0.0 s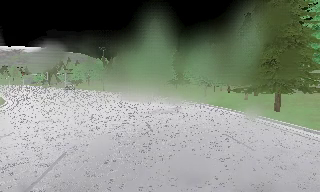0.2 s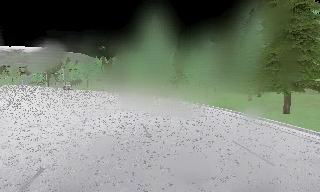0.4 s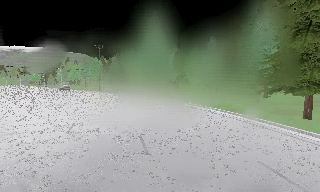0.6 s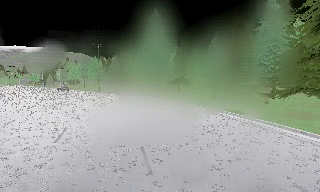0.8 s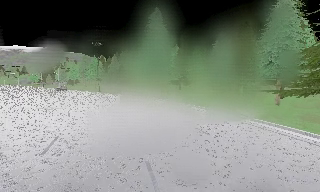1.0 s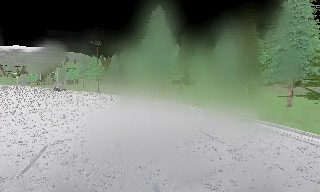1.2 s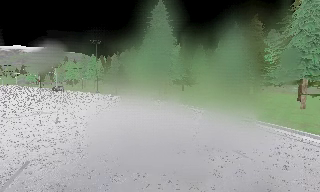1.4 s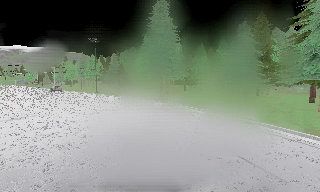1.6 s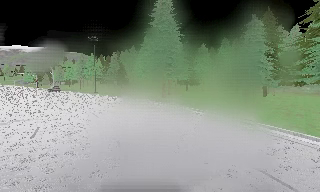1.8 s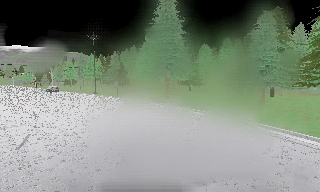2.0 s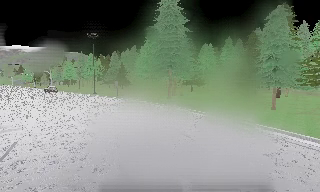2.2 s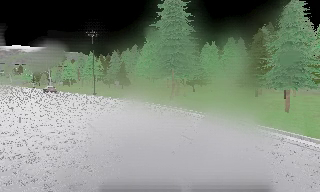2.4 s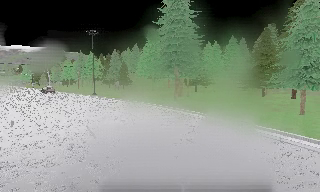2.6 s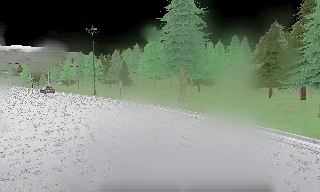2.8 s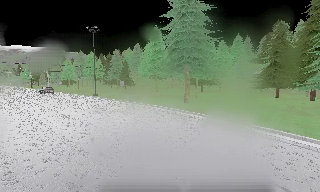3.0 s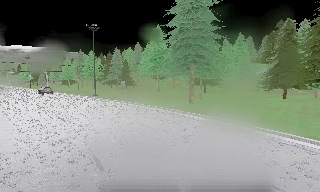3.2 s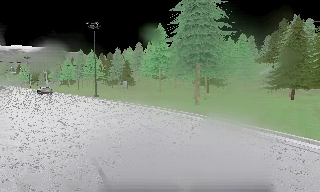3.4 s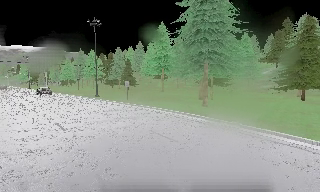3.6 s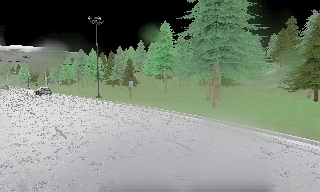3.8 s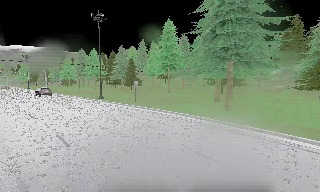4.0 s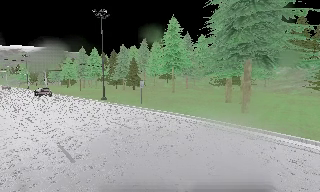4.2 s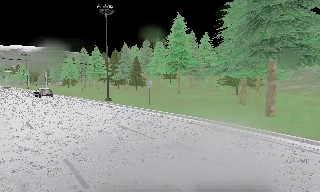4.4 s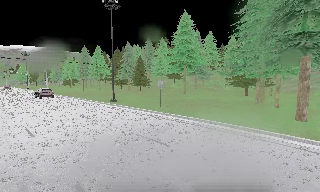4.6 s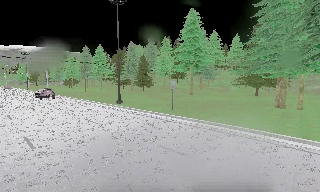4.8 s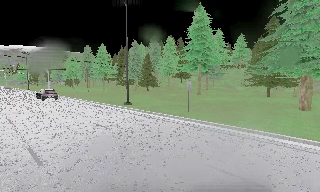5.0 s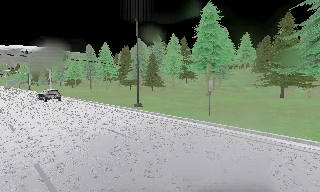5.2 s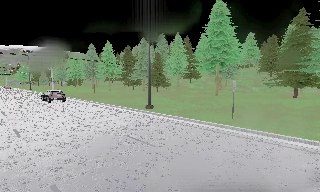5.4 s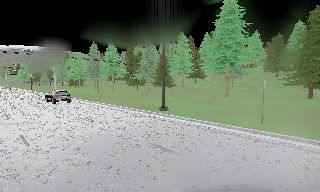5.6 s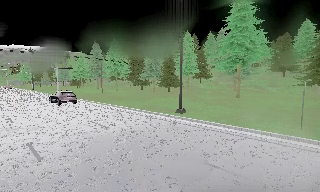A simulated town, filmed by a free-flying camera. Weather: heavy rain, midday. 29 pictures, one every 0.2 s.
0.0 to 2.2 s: The camera travels forward, about 14 m, so what stands in front looms larger.
2.2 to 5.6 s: The camera travels forward and to its left, about 25 m, so what stands in front looms larger. It gains speed.
The film runs forward here.
